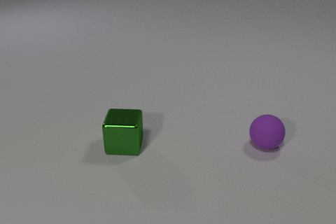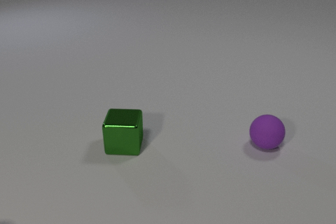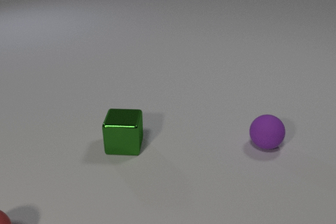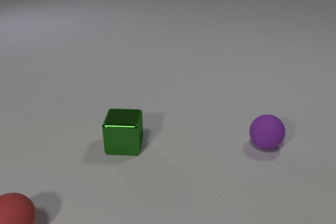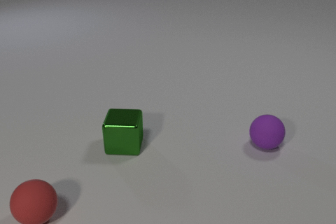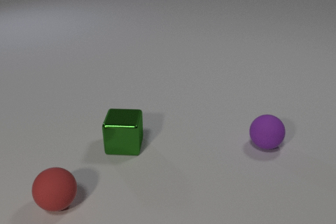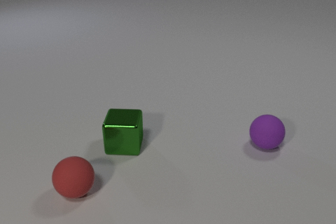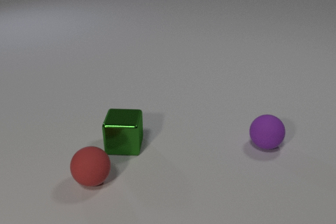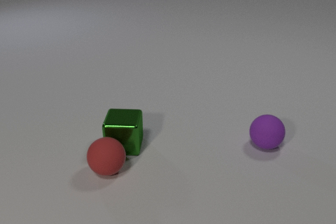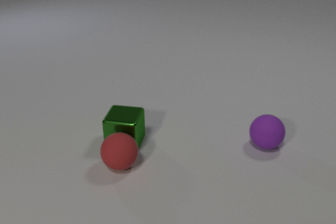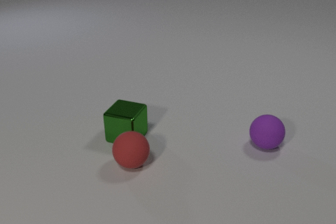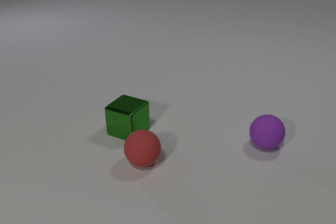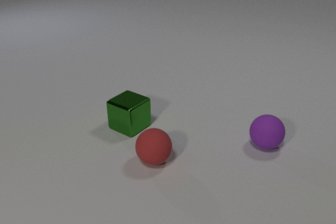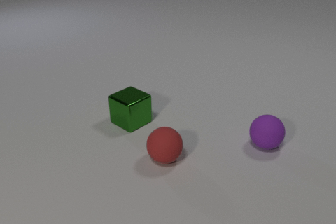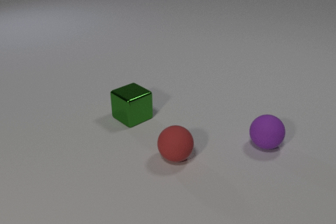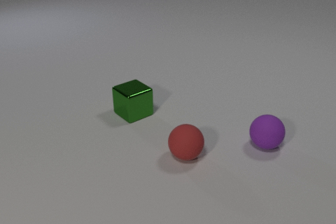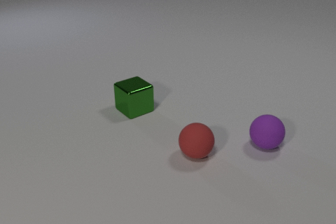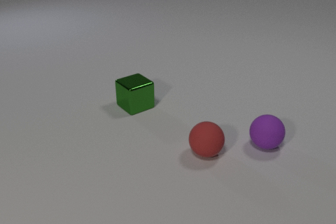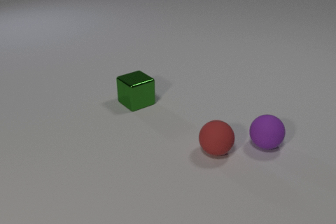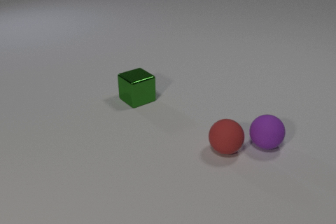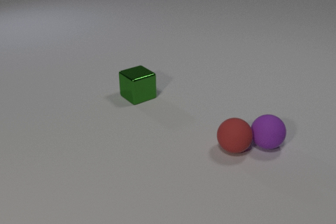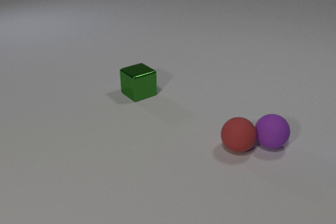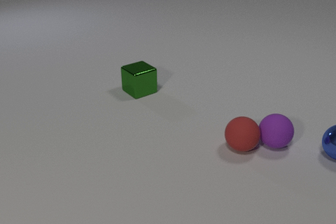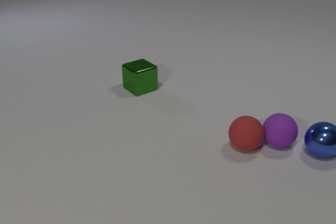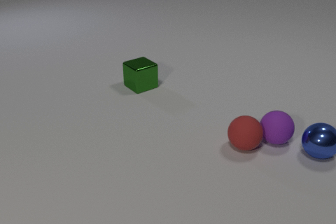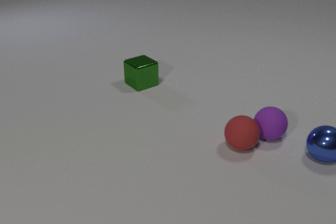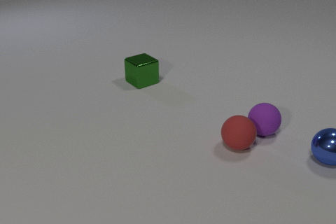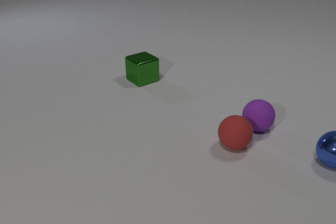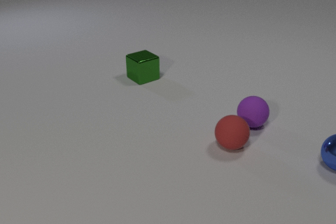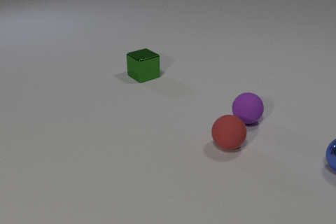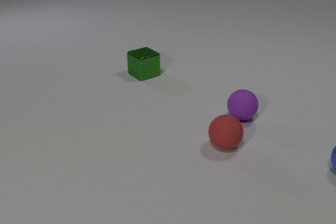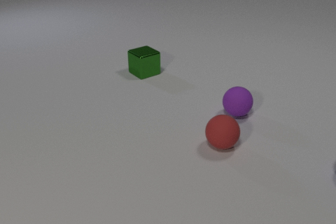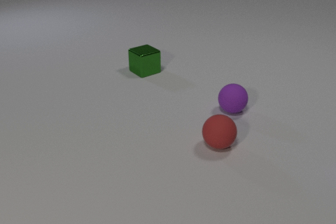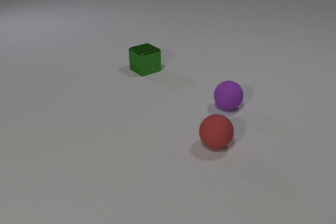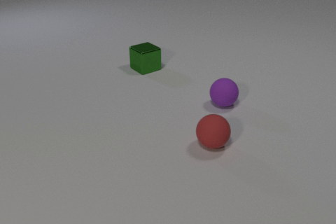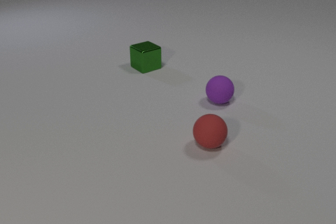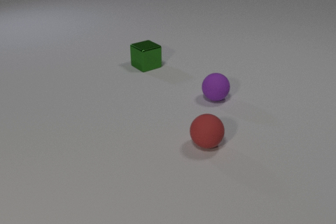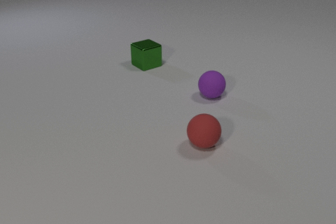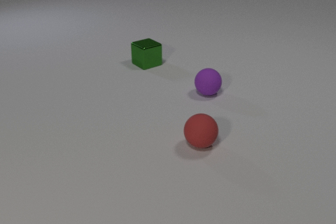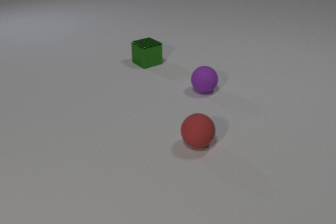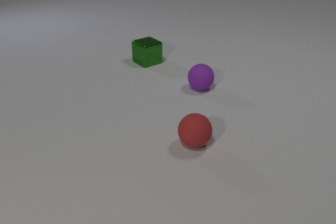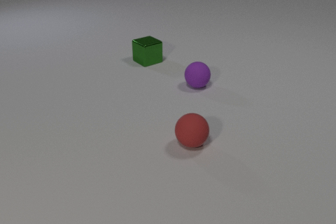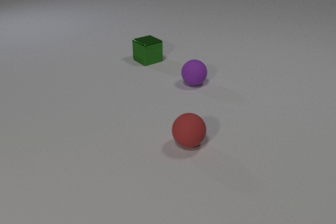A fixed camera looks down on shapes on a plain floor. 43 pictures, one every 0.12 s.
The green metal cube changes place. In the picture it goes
away from the camera.
The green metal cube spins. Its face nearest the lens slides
to the left.
0.00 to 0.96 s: The red rubber sphere comes in at the bottom edge, rolls to the right and away from the camera.
0.96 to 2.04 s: The red rubber sphere rolls to the right. The green metal cube slides away from the camera, spins so that its near face slides to the left, clockwise seen from above. The red rubber sphere and the green metal cube collide.
2.04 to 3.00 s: The red rubber sphere rolls to the right and away from the camera. The green metal cube slides away from the camera. The purple rubber sphere rolls away from the camera. The blue metal sphere comes in at the right edge, rolls to the left and toward the camera. The red rubber sphere and the purple rubber sphere collide. The purple rubber sphere and the blue metal sphere collide.
3.00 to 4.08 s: The red rubber sphere rolls to the left. The green metal cube slides away from the camera. The purple rubber sphere rolls away from the camera and to the left. The blue metal sphere rolls to the right and toward the camera, leaves at the right edge.
4.08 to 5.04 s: The red rubber sphere rolls to the left. The green metal cube slides away from the camera. The purple rubber sphere rolls away from the camera and to the left.
What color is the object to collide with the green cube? red.
What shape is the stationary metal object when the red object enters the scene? cube.
How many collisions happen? 3.
